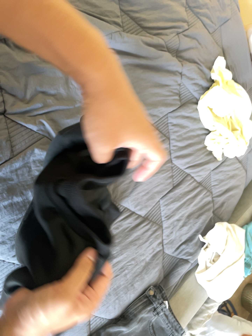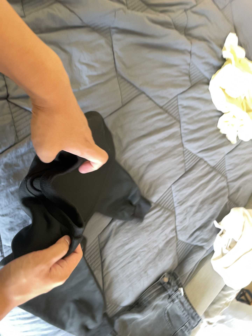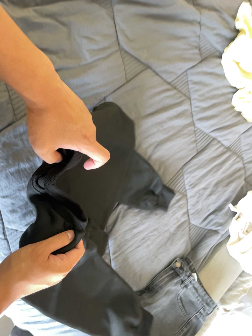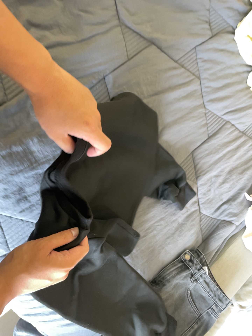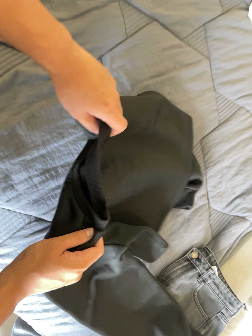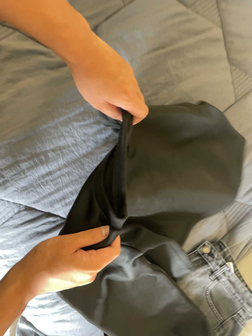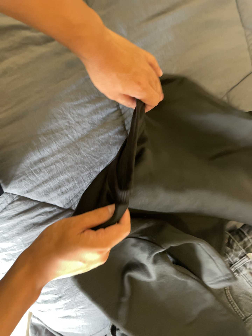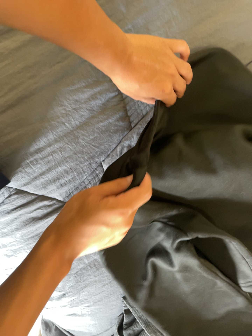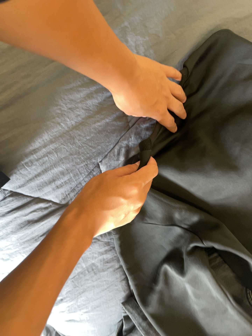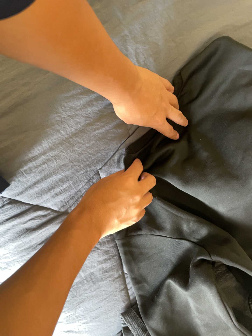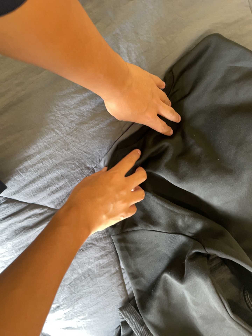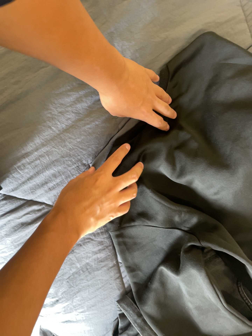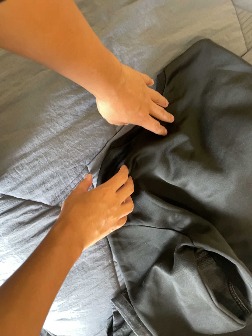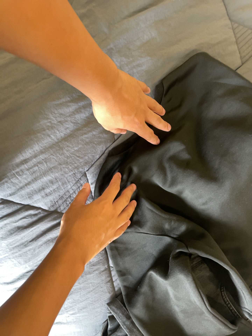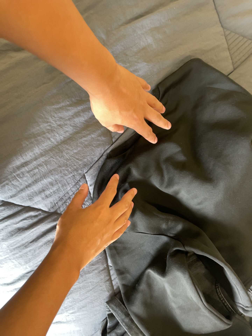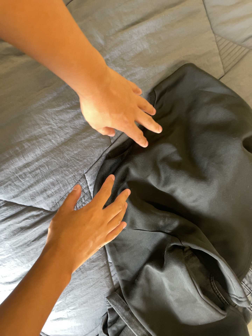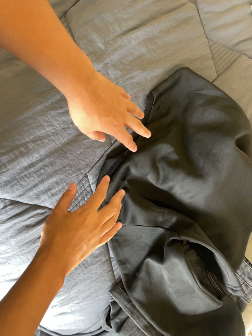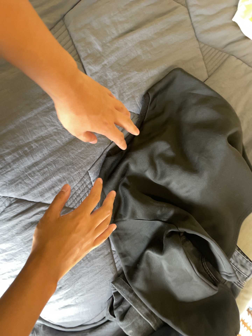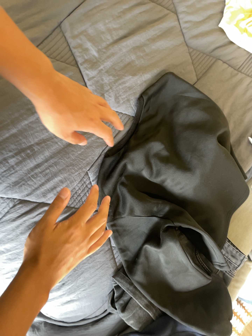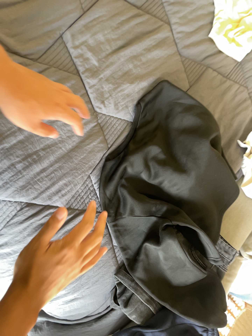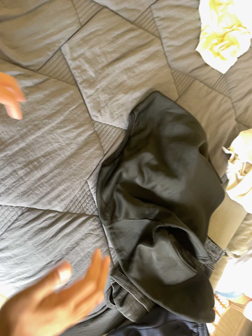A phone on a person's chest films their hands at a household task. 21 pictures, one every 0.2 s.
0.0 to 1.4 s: The camera pans to its left by about 30 degrees. It travels forward, to its right and toward the bottom of its view, about 50 cm, so what stands in front looms larger. Its aim tips toward the bottom of its view by about 10 degrees, and the scene shifts upward. It rolls about its line of sight by about 10 degrees, and the scene rotates counterclockwise.
1.4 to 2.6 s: The camera shifts only a little, or ends up much as it began.
2.6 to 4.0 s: The camera pans to its right by about 20 degrees. It travels backward and to its left, about 26 cm, so what stands in front gets smaller.
The film runs backward here.
